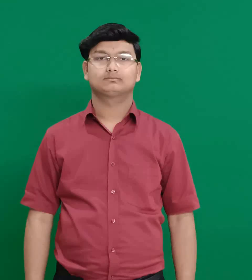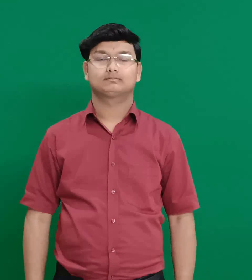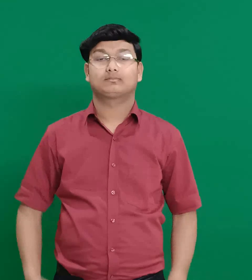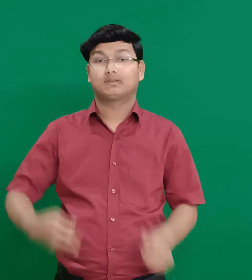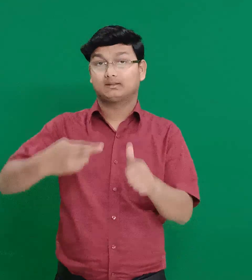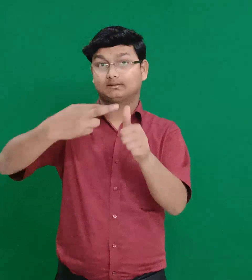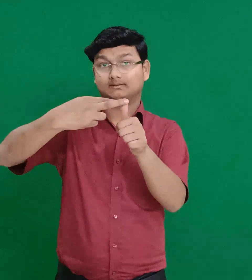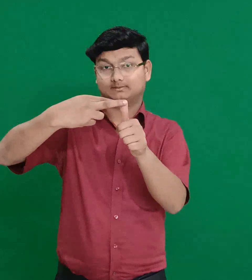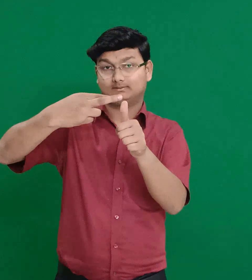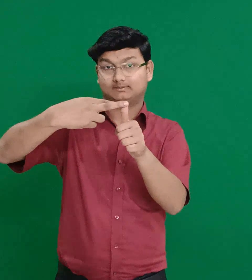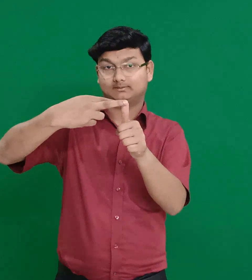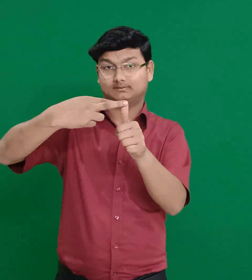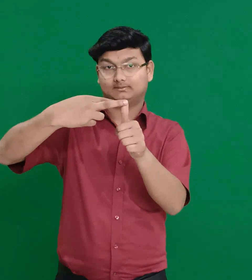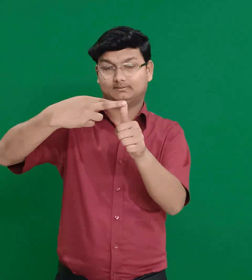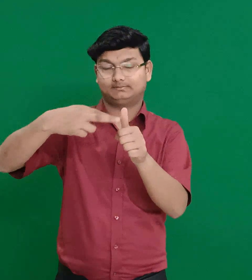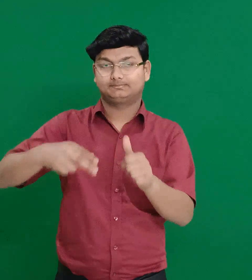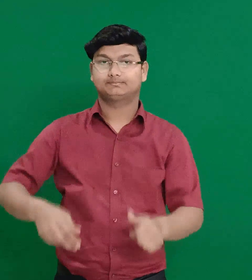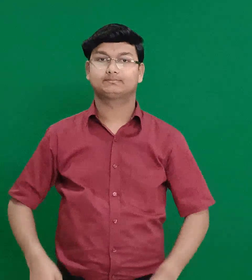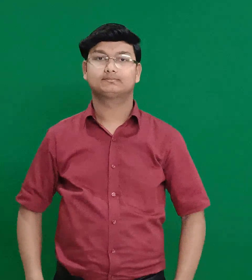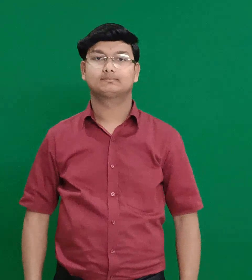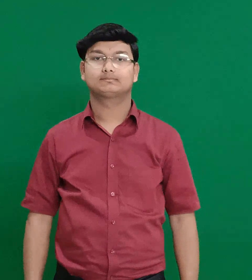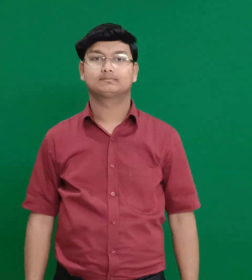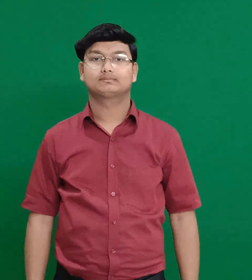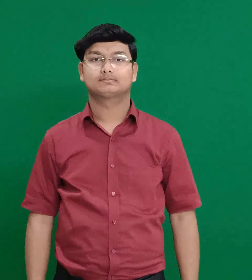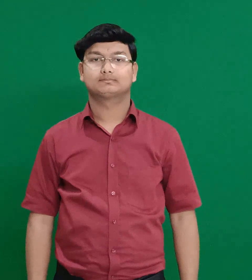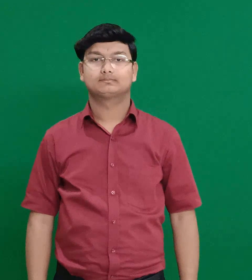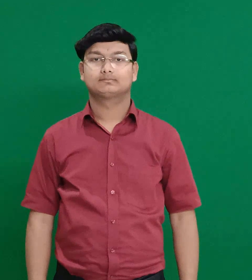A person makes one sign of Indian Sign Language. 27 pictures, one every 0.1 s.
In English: agabus
